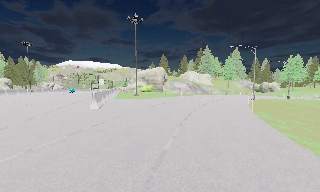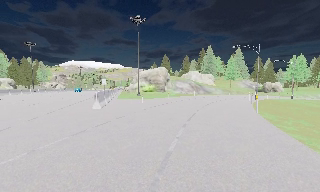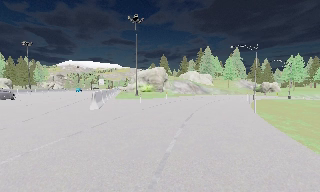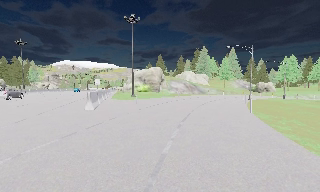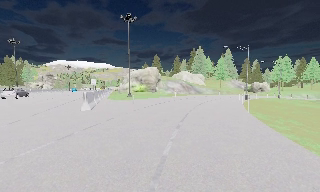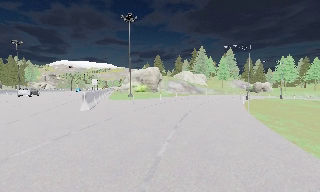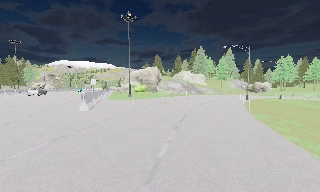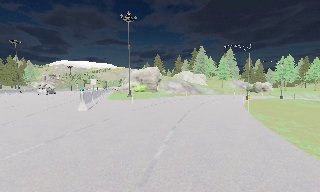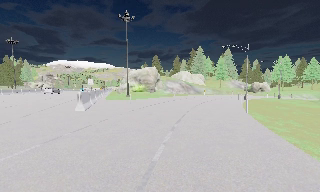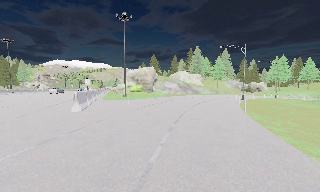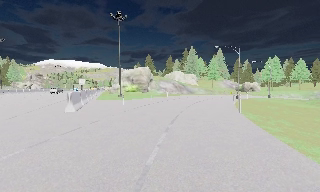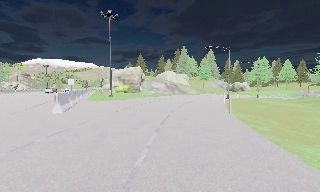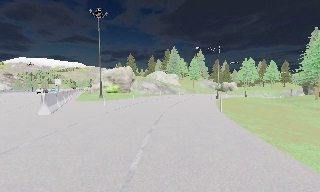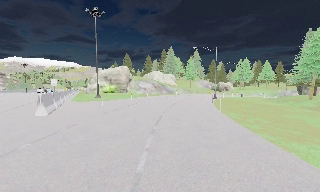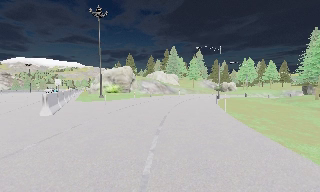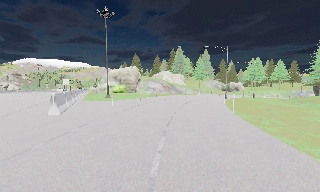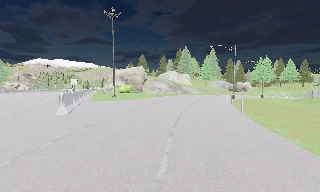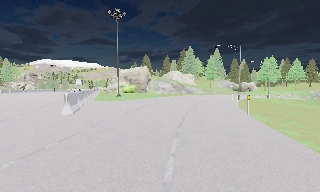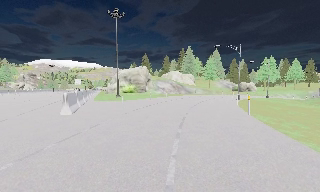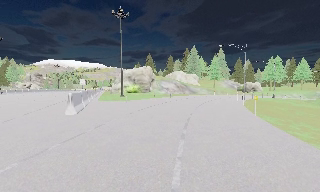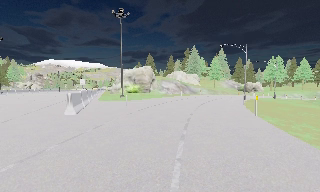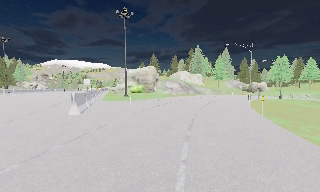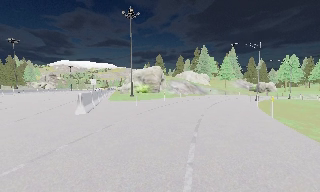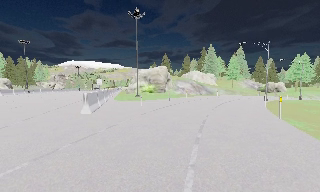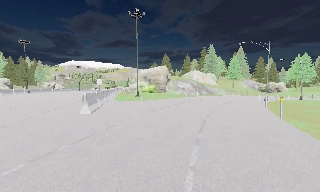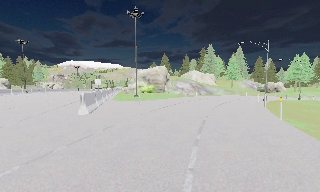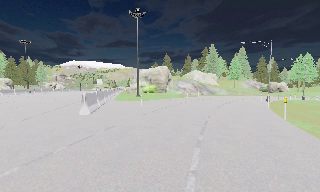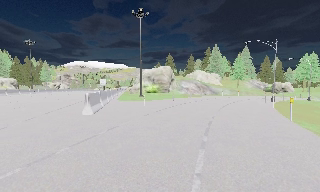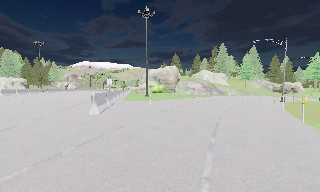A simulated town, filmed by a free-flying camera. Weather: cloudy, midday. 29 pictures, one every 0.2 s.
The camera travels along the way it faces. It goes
forward.
0.0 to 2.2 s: The camera travels forward, about 1 m, so what stands in front looms larger.
2.2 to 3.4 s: The camera travels to its left, about 0.5 m, so close, fixed things drift to the right.
3.4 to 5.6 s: The camera pans to its left, which is counterclockwise from overhead, by about 10 degrees. It travels forward, about 1 m, so what stands in front looms larger.
The film runs forward here.
